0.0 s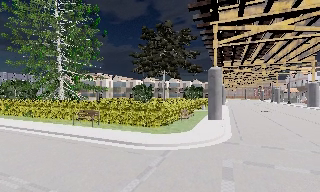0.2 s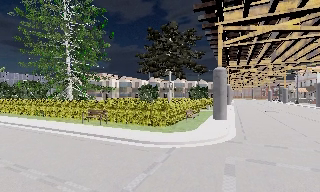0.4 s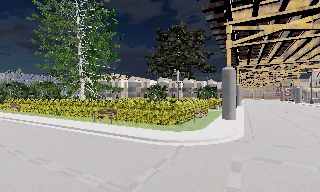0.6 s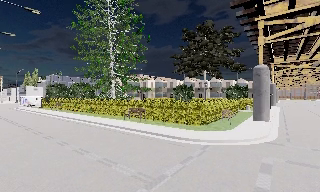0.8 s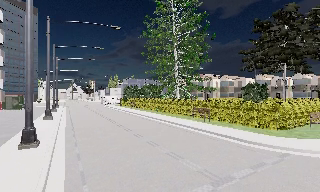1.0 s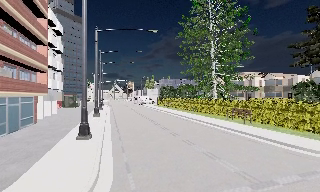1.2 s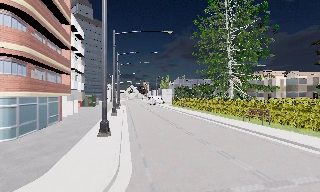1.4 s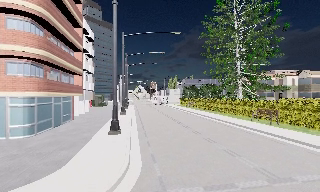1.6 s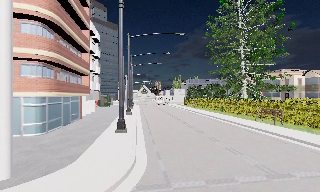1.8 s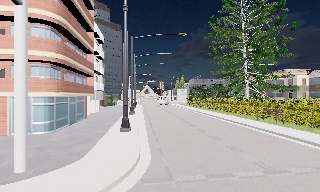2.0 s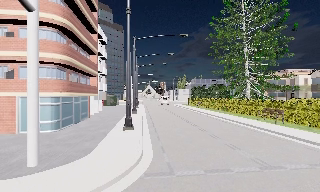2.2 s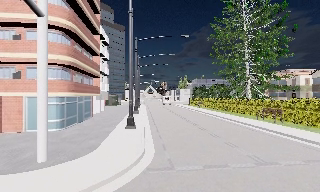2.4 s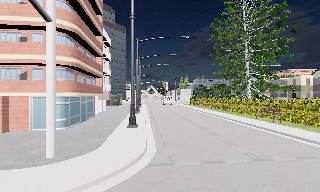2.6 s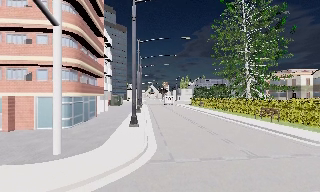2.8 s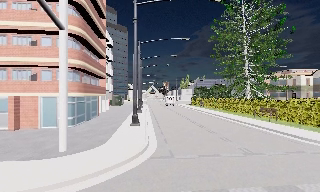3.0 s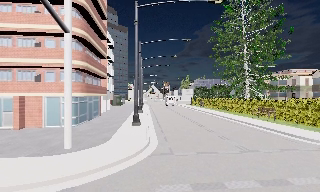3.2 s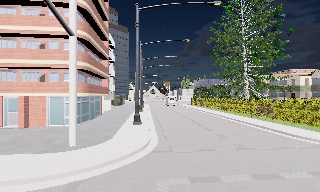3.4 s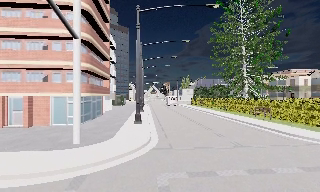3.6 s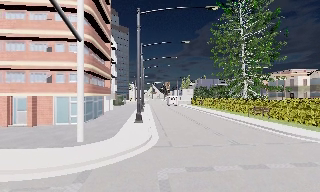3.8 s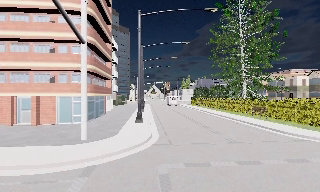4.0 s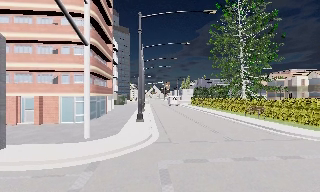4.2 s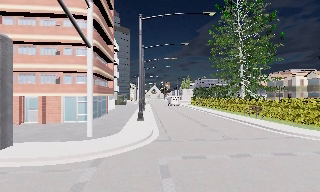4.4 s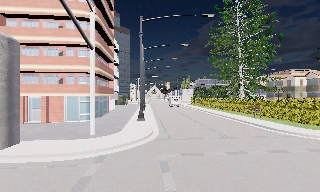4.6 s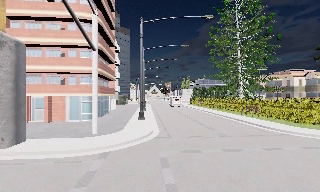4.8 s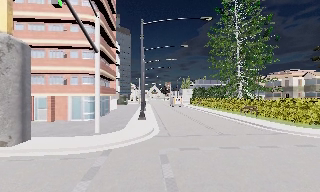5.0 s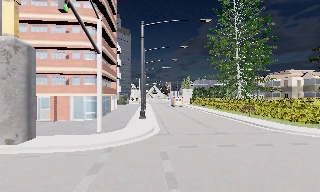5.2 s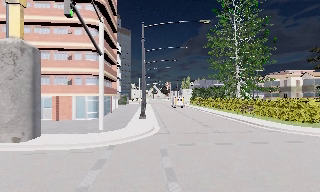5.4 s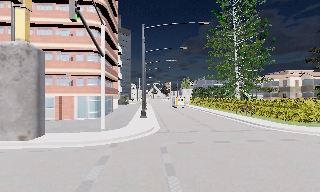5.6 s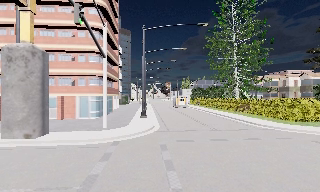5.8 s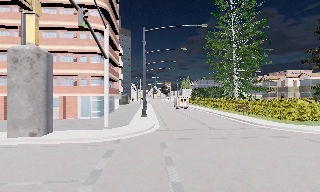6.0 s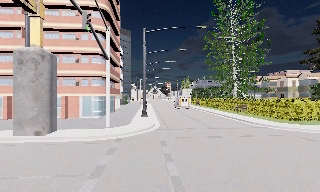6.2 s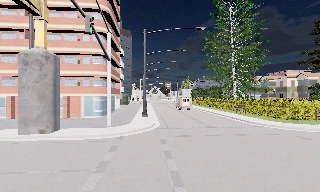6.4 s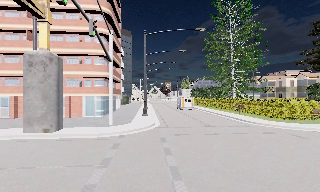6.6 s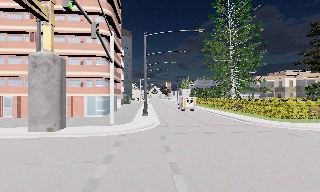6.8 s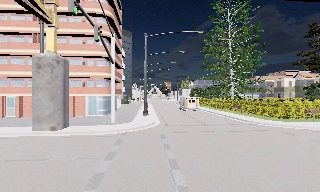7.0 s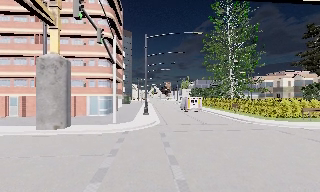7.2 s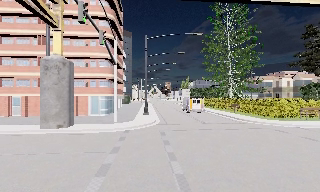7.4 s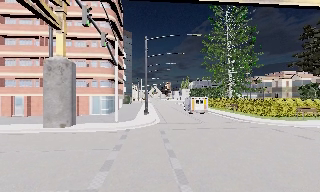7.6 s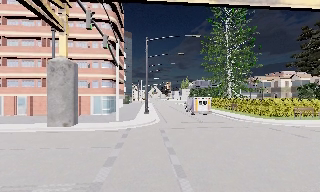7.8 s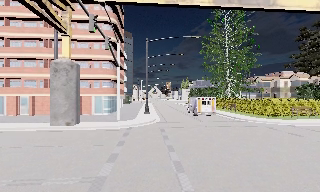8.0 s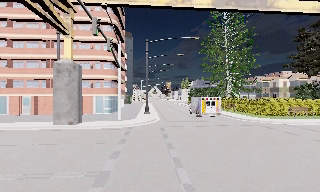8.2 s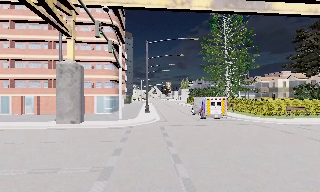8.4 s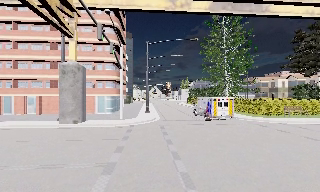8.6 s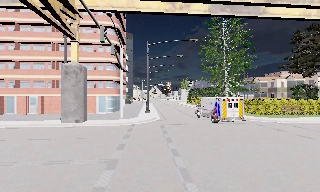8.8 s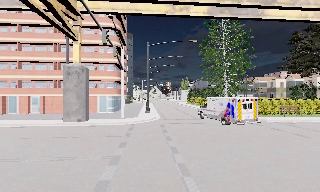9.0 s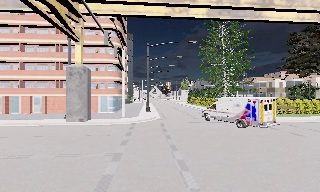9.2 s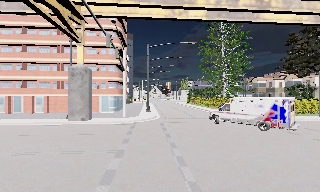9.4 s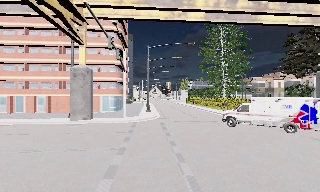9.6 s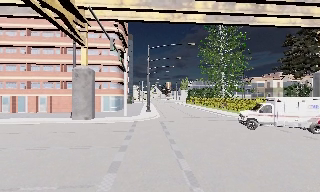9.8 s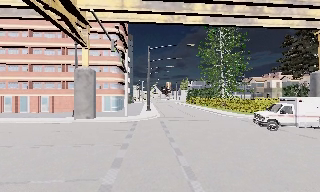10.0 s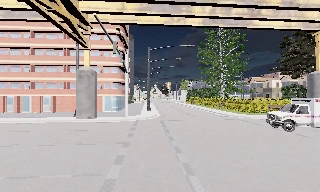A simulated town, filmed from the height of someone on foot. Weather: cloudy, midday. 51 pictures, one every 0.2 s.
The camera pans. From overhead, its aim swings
counterclockwise.
The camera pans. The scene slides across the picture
to the right.
0.0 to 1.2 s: The camera pans to its left, which is counterclockwise from overhead, by about 55 degrees. It travels backward, about 2 m.
1.2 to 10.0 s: The camera travels backward, about 16 m, so what stands in front gets smaller.
The film runs backward here.
